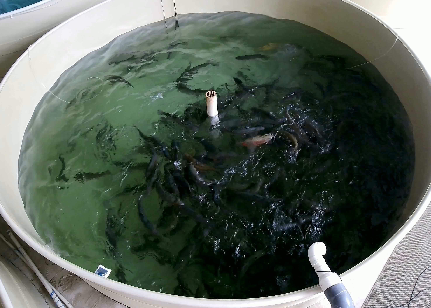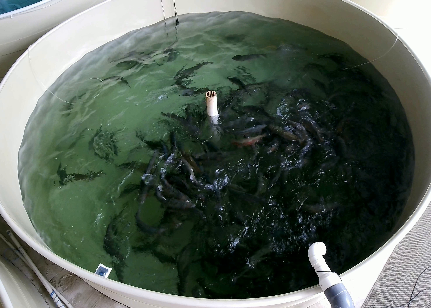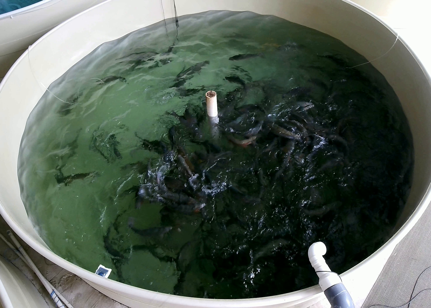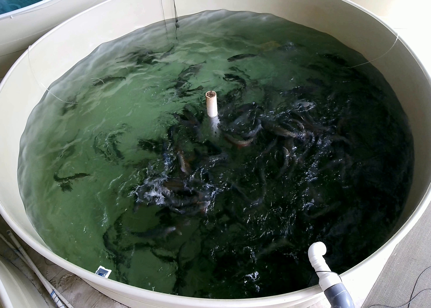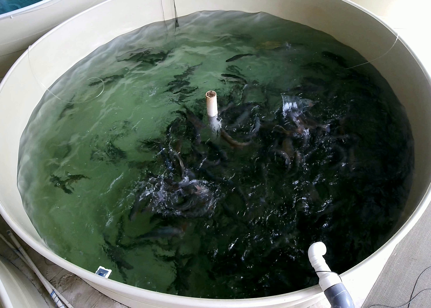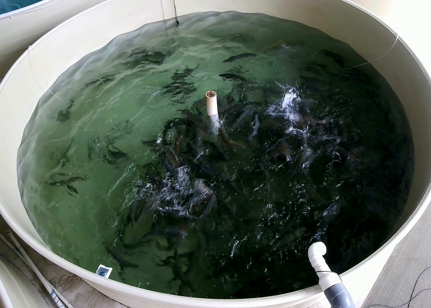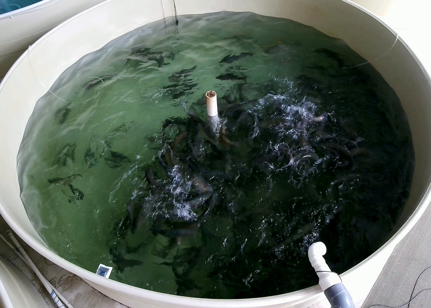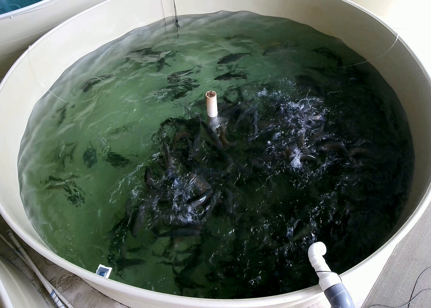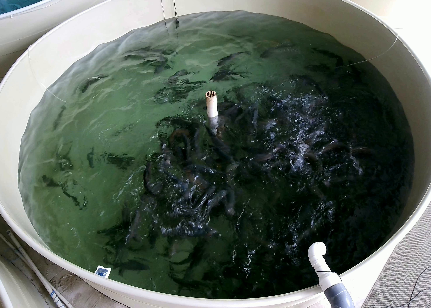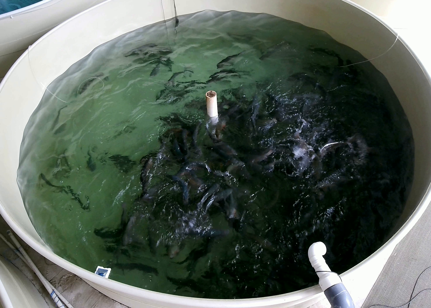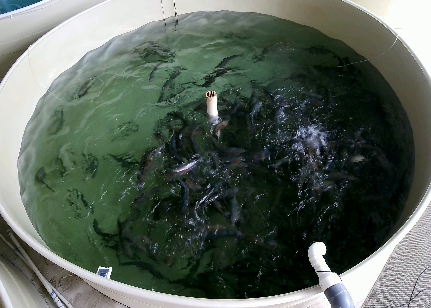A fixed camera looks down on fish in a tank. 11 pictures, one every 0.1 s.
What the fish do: Strong feeding.
